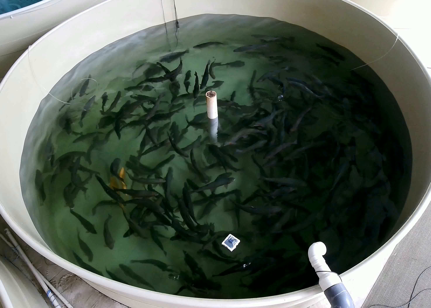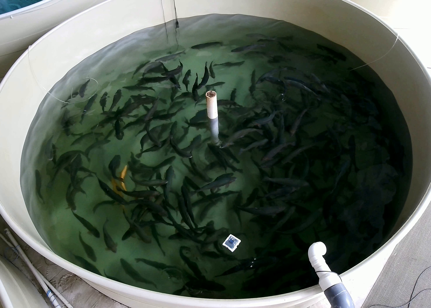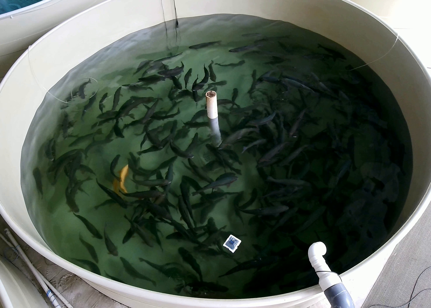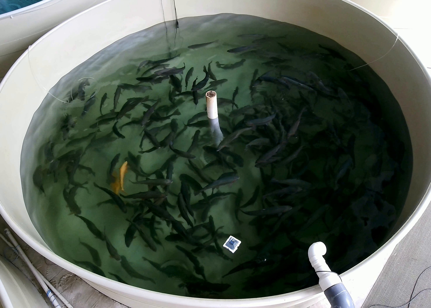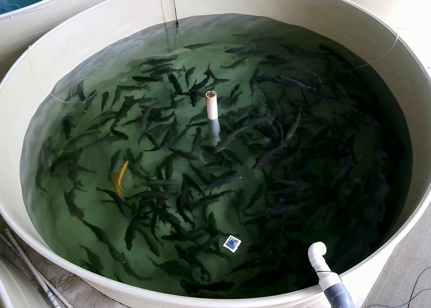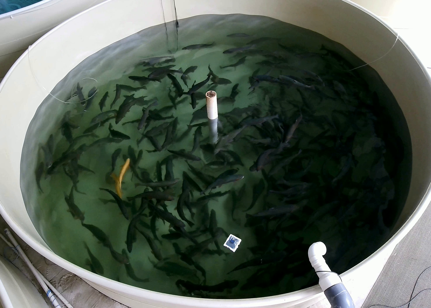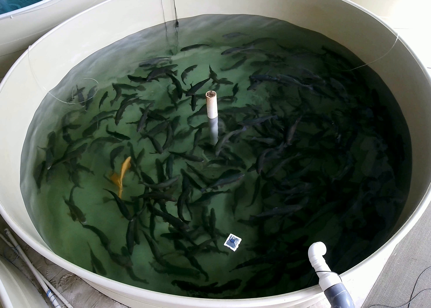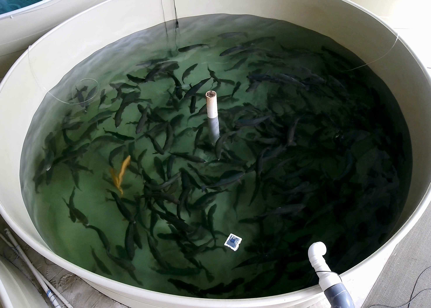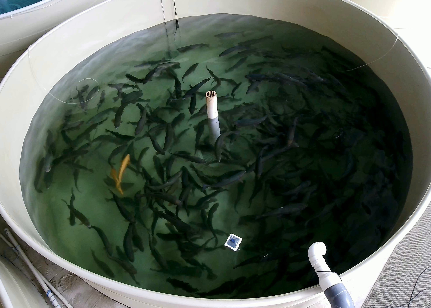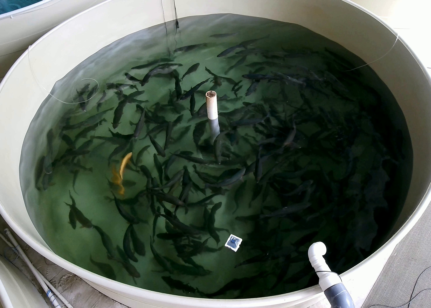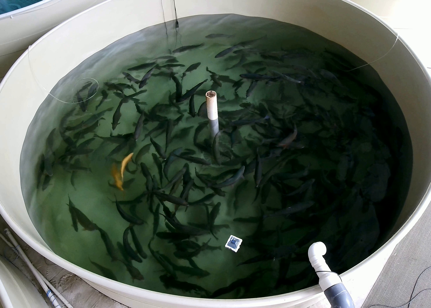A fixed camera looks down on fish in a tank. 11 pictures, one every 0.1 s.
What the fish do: Foraging.
